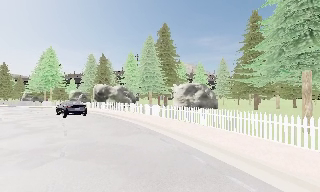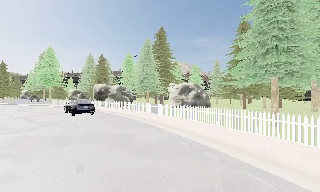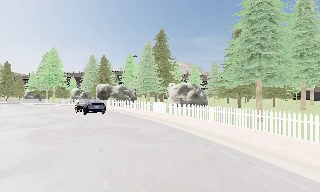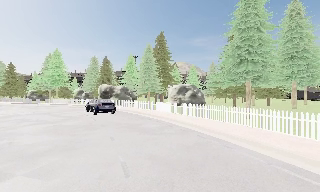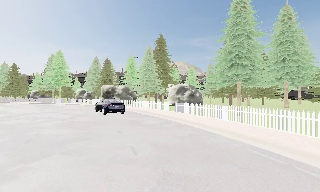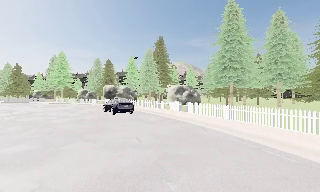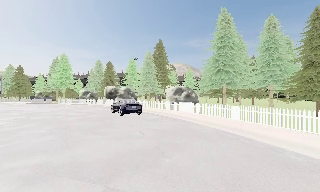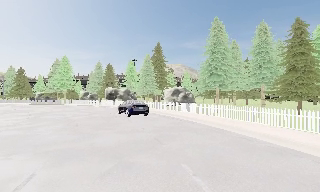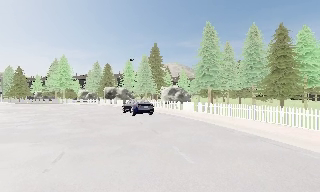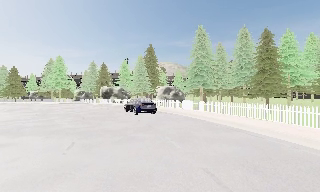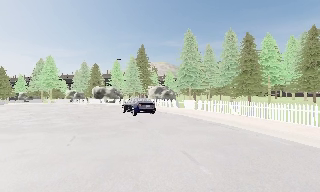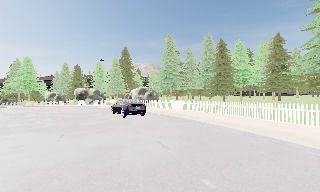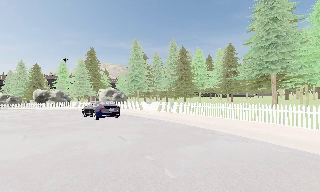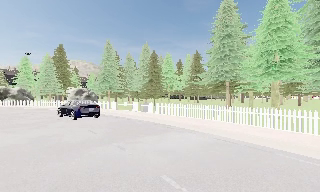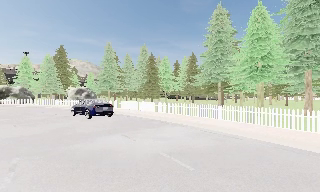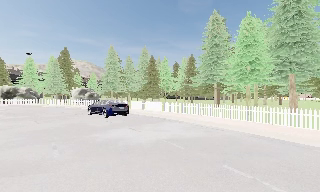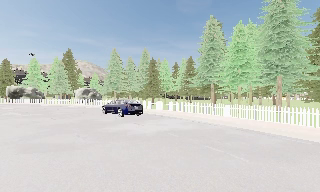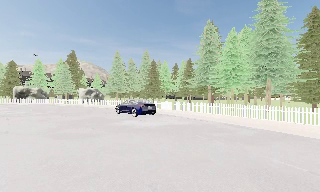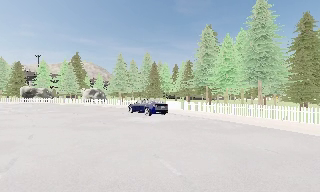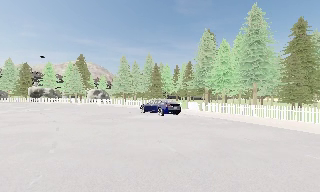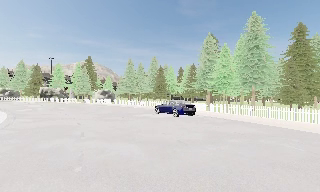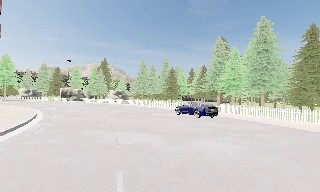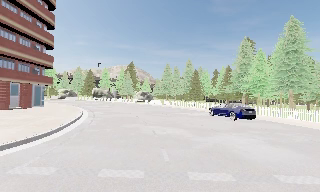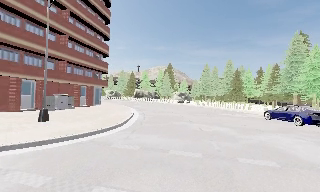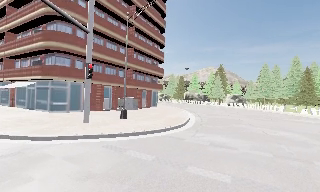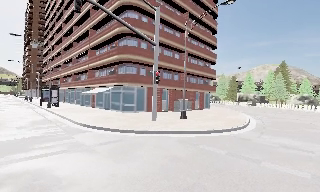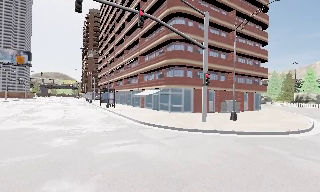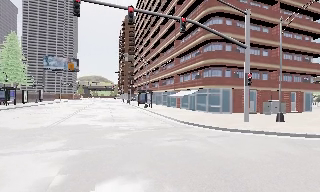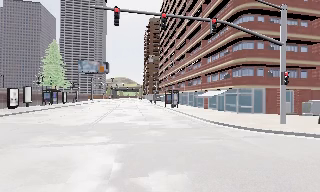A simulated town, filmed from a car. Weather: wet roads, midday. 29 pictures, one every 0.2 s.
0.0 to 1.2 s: The camera travels backward, about 8 m, so what stands in front gets smaller.
1.2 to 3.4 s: The scene slides to the left, as the camera pans about 30 degrees to its right. It travels backward, about 15 m.
3.4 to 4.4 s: The camera swings to its left by about 15 degrees, and the scene slides to the right. It travels backward, about 8 m, so what stands in front gets smaller.
4.4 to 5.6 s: The camera swings to its left by about 80 degrees, and the scene slides to the right. It travels backward and to its left, about 7 m. It loses speed.
The film runs backward here.
